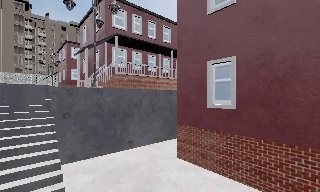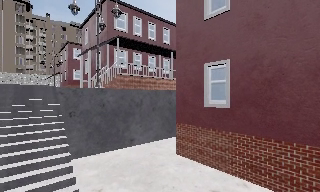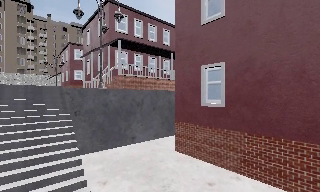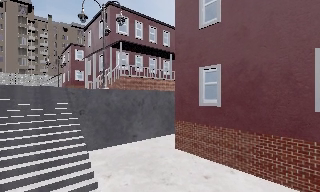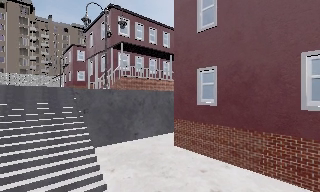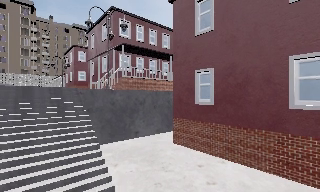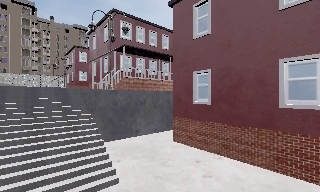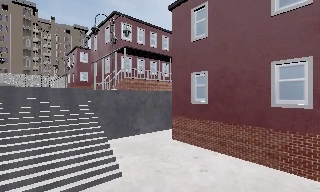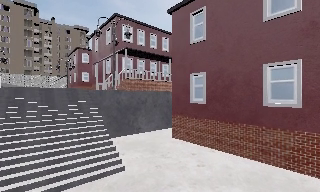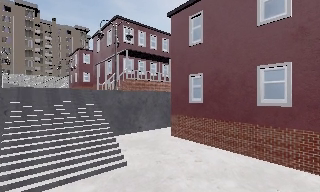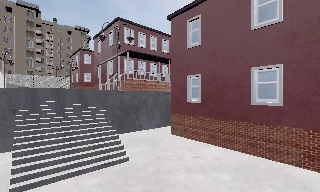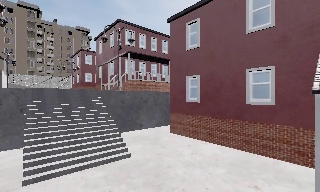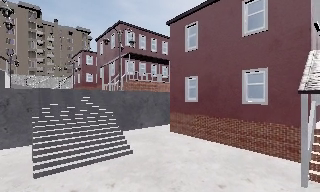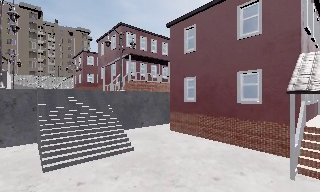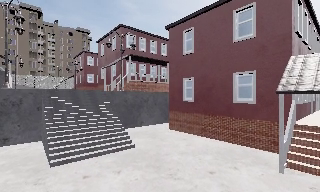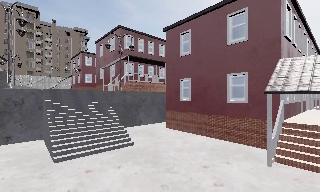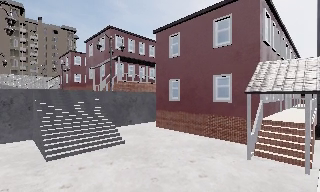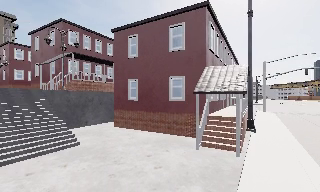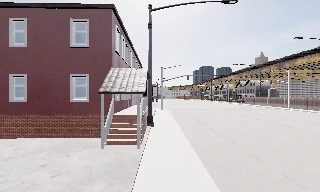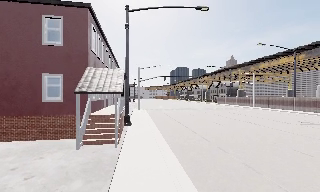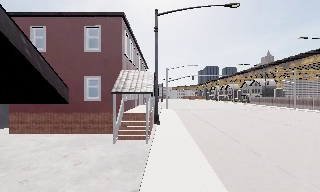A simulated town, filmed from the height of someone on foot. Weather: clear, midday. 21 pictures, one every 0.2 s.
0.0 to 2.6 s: The camera travels backward, about 5 m, so what stands in front gets smaller.
2.6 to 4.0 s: The scene slides to the left, as the camera pans about 50 degrees to its right. It travels backward, about 2.5 m.
The film runs backward here.
